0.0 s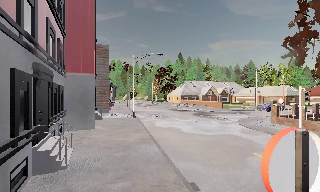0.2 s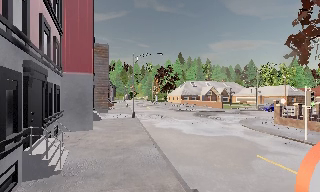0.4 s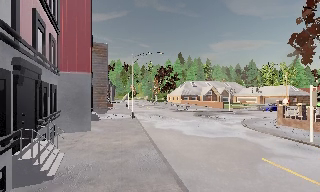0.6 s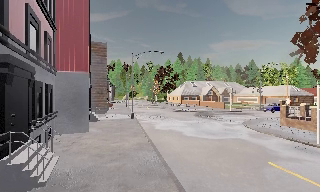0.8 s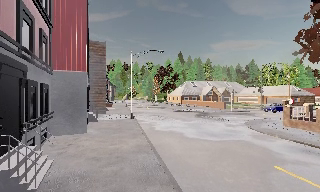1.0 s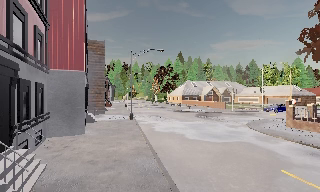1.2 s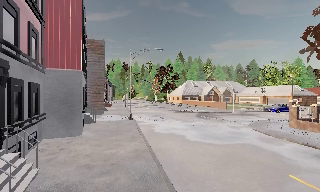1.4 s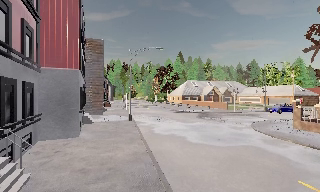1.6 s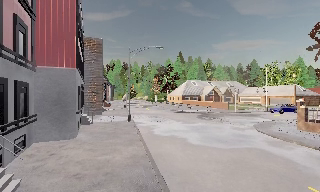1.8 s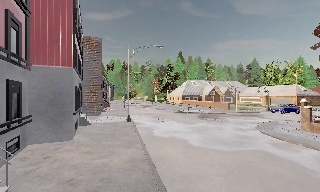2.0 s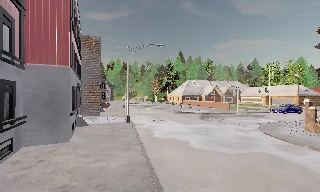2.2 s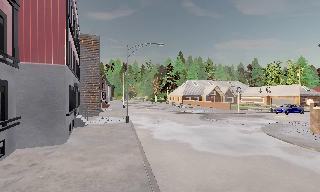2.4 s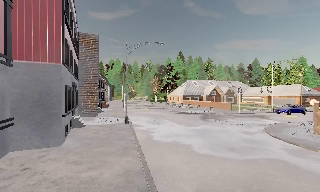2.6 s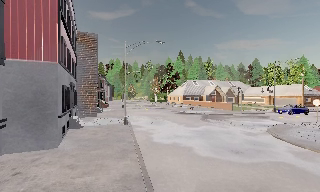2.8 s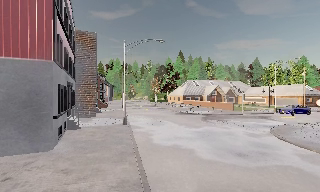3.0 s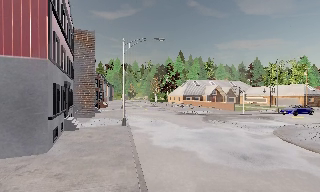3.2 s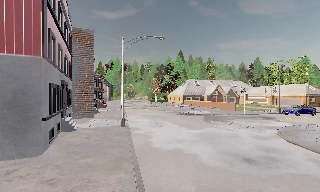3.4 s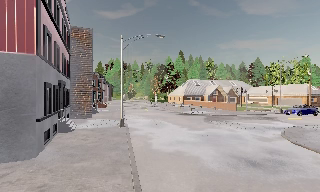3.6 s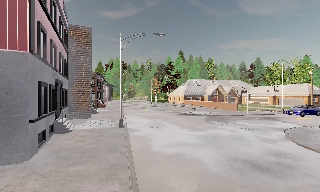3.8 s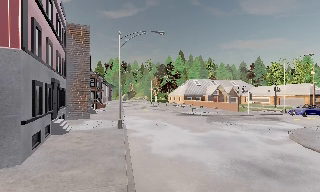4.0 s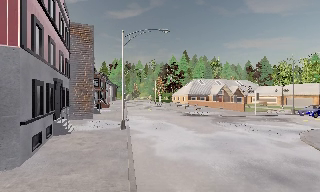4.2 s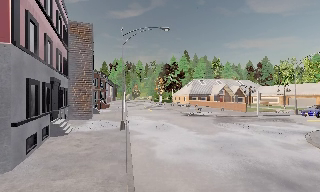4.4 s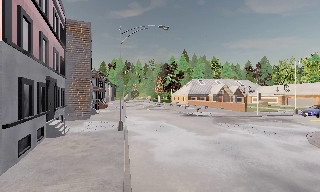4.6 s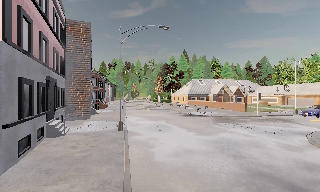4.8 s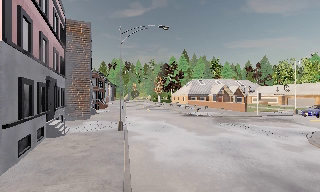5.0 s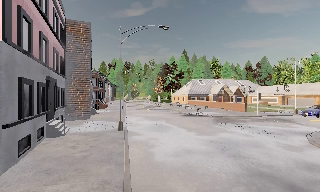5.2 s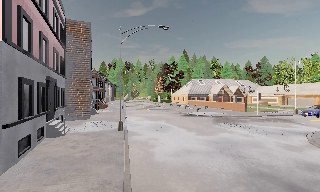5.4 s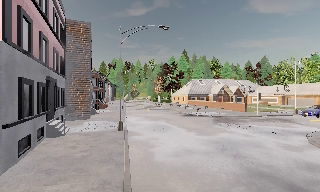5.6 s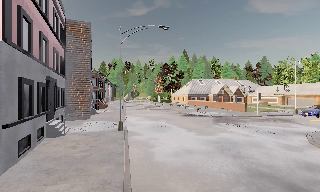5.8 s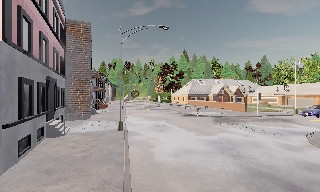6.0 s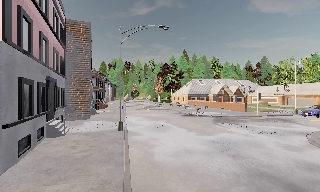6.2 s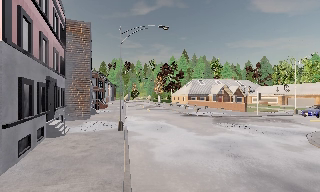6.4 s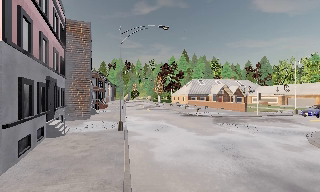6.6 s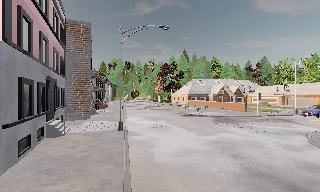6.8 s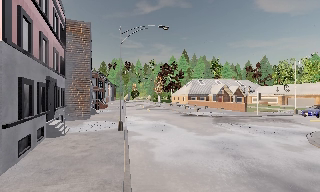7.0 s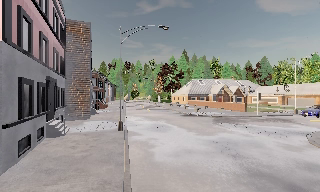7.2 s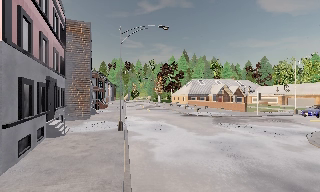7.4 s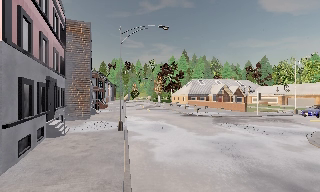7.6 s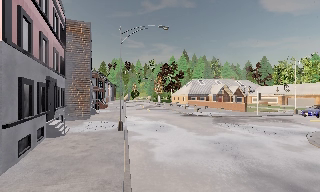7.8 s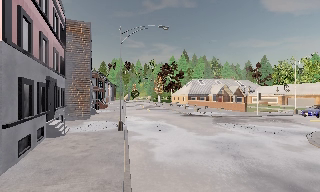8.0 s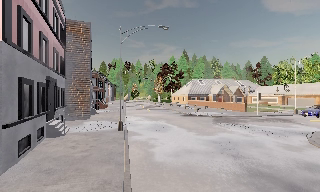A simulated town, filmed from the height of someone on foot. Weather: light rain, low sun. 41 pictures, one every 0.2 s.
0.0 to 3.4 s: The camera travels forward, about 6 m, so what stands in front looms larger.
3.4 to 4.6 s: The camera travels forward, about 1.5 m, so what stands in front looms larger. It loses speed.
4.6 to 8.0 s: The camera keeps its place and its aim.
The film runs forward here.
